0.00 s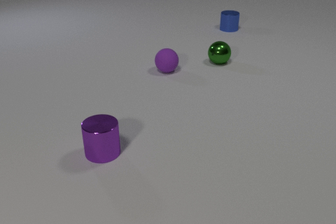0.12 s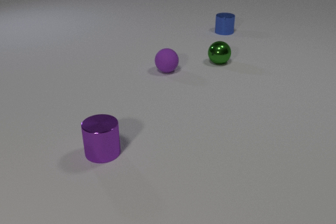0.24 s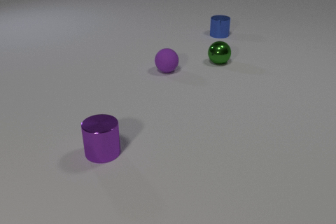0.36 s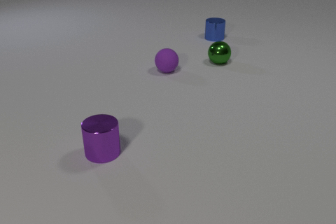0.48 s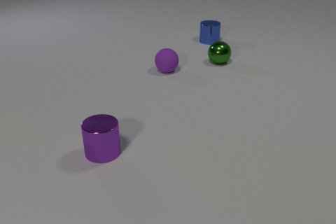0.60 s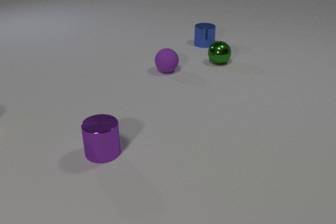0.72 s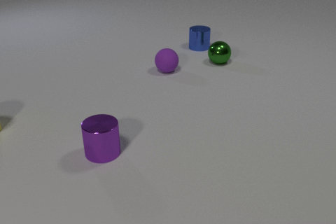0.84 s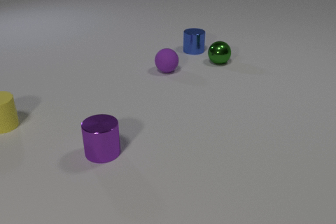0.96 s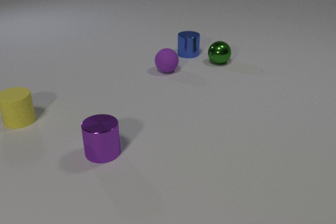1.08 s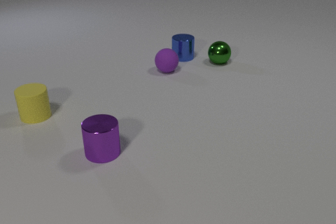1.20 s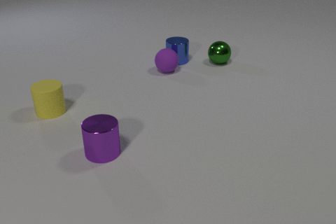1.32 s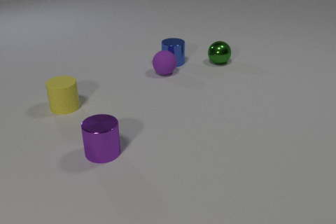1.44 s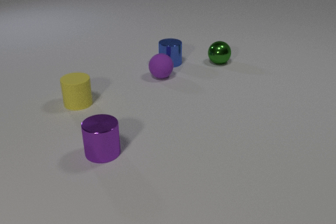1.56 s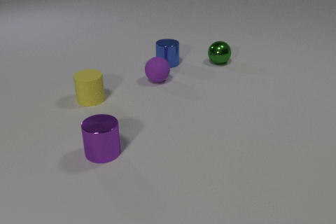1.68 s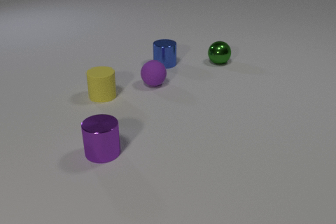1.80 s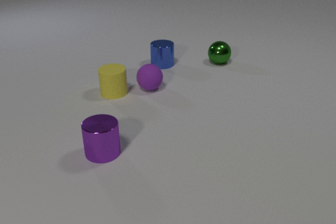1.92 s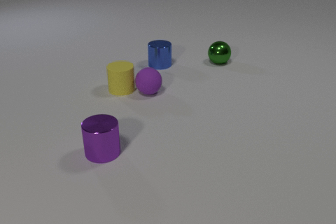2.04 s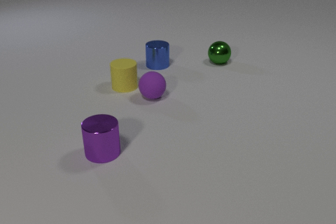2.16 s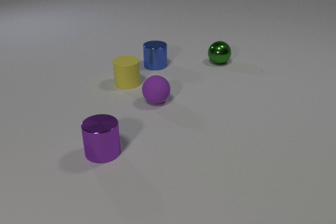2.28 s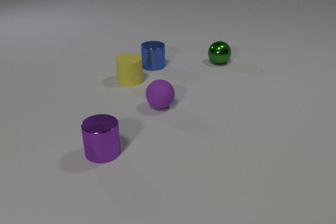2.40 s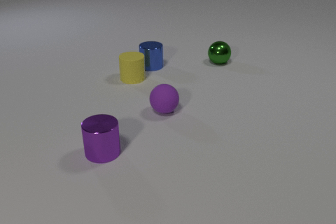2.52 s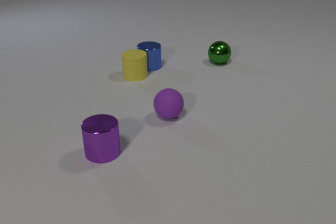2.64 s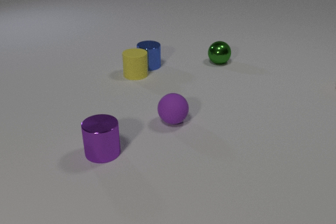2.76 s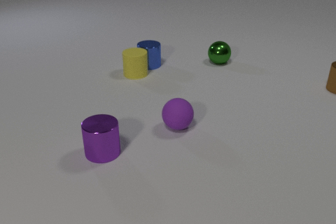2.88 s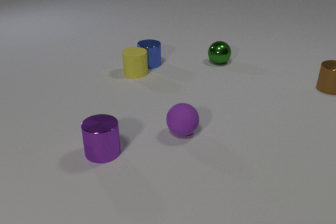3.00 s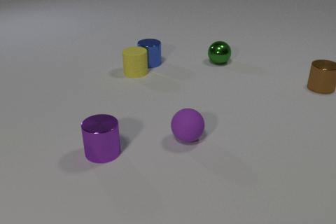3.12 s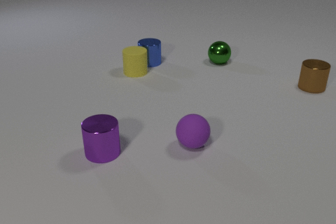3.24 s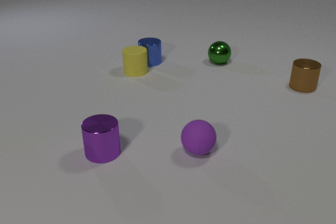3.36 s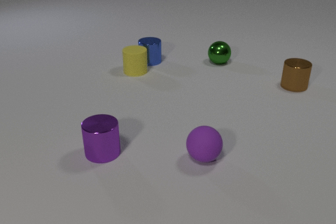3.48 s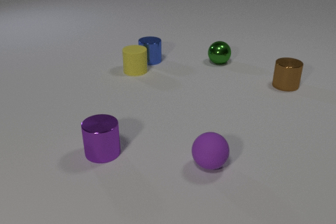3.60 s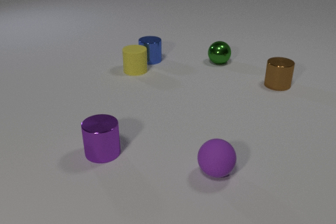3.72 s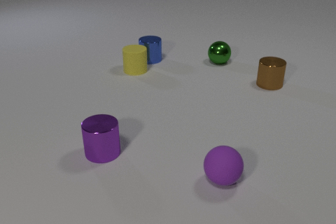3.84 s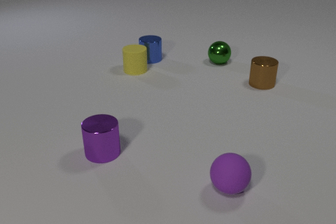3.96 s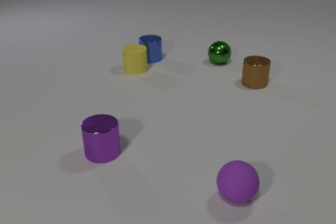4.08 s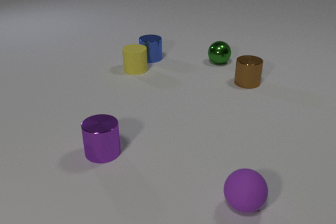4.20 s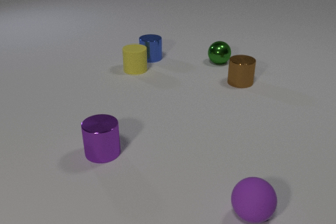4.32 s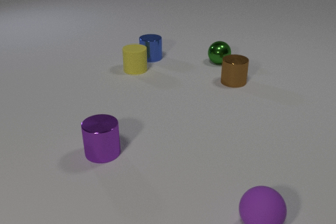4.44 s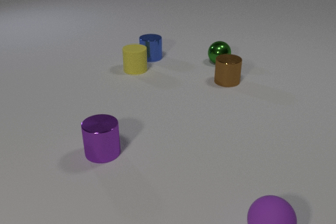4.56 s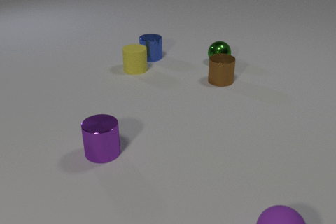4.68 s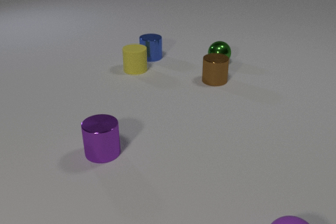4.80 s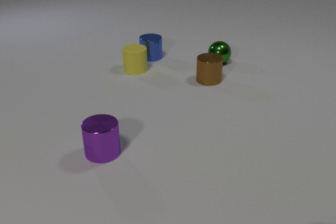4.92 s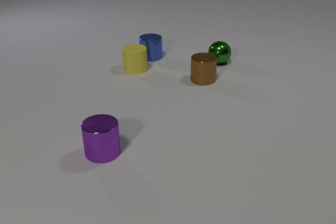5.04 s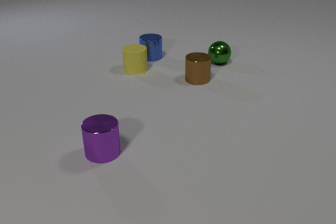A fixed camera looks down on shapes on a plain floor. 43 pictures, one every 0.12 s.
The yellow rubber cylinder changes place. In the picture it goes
to the right.
The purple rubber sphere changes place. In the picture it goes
toward the camera.
0.00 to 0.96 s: The yellow rubber cylinder comes in at the left edge, slides to the right. The blue metal cylinder slides toward the camera and to the left.
0.96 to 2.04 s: The yellow rubber cylinder slides to the right and away from the camera. The blue metal cylinder slides to the left and toward the camera. The purple rubber sphere rolls toward the camera. The blue metal cylinder and the purple rubber sphere collide. The yellow rubber cylinder and the purple rubber sphere collide.
2.04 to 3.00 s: The yellow rubber cylinder slides away from the camera. The blue metal cylinder slides to the left and away from the camera. The purple rubber sphere rolls toward the camera and to the right. The brown metal cylinder comes in at the right edge, slides to the left. The yellow rubber cylinder and the blue metal cylinder collide.
3.00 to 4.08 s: The yellow rubber cylinder slides away from the camera. The blue metal cylinder slides away from the camera. The purple rubber sphere rolls toward the camera and to the right. The brown metal cylinder slides to the left.
4.08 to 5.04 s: The purple rubber sphere rolls toward the camera and to the right, leaves at the bottom edge. The brown metal cylinder slides to the left.
Are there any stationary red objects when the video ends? no.
How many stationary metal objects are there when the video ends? 3.
How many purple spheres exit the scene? 1.
